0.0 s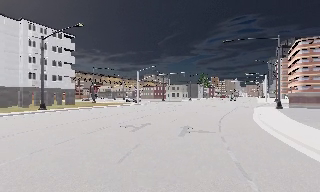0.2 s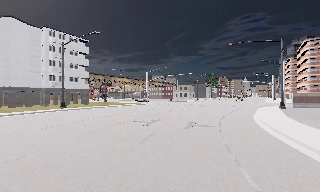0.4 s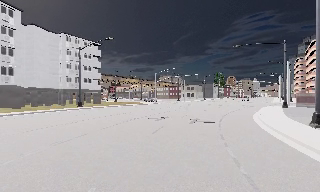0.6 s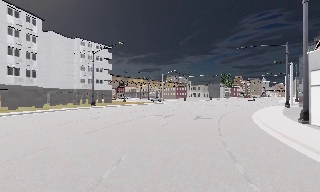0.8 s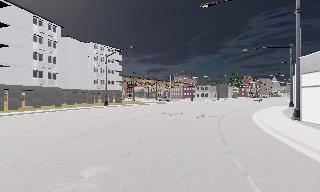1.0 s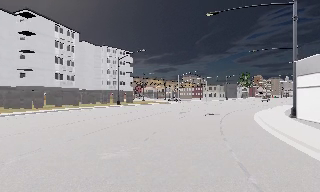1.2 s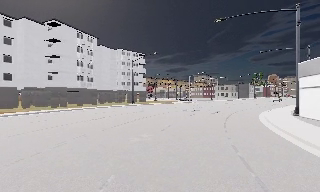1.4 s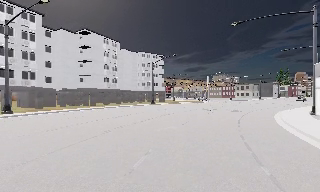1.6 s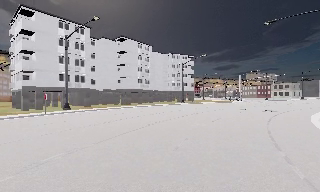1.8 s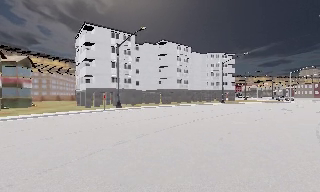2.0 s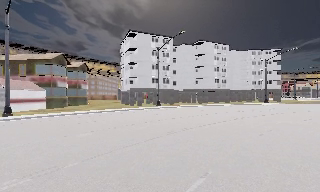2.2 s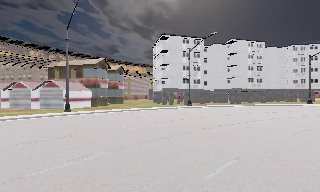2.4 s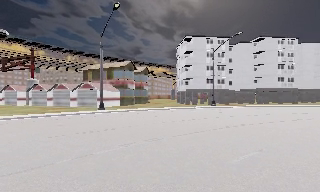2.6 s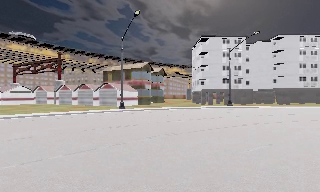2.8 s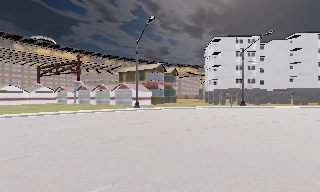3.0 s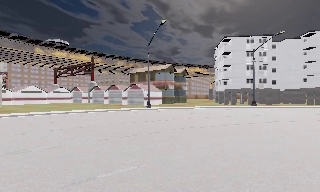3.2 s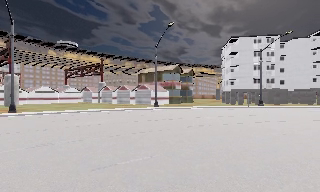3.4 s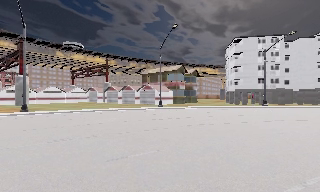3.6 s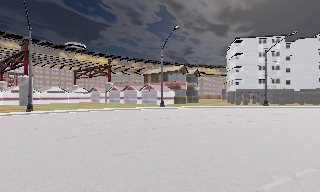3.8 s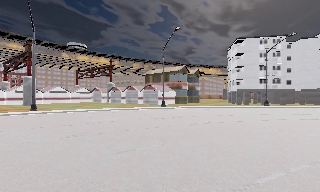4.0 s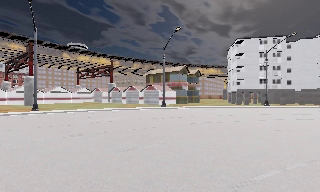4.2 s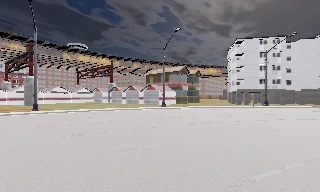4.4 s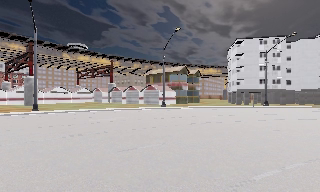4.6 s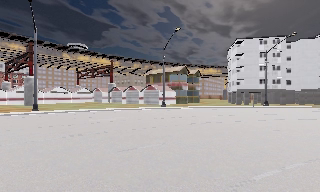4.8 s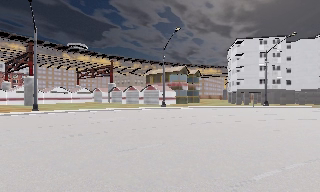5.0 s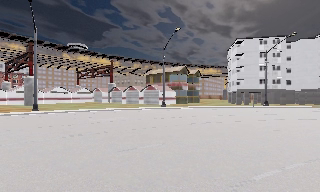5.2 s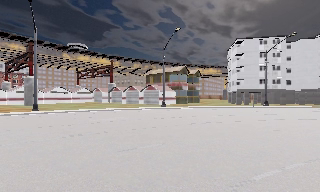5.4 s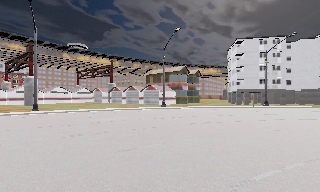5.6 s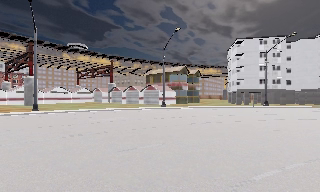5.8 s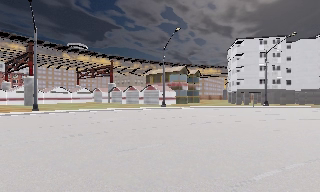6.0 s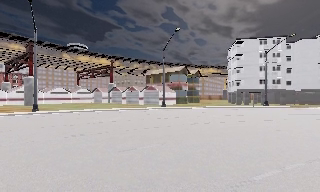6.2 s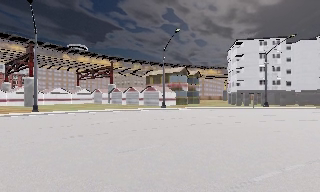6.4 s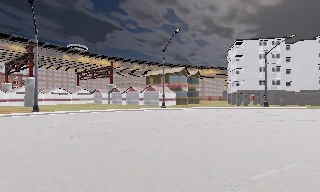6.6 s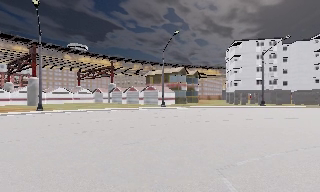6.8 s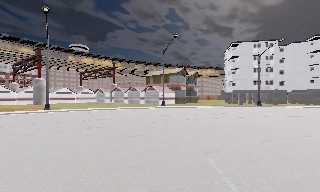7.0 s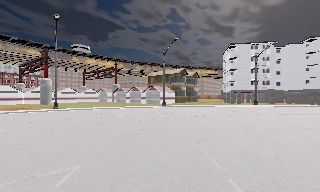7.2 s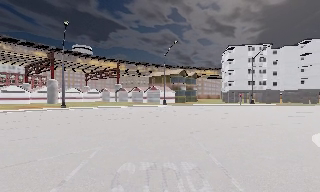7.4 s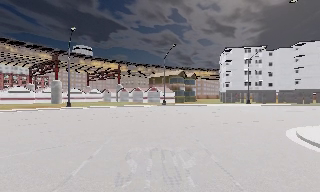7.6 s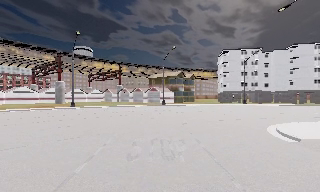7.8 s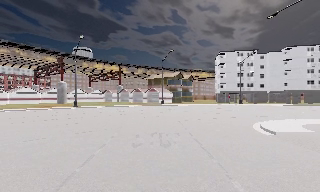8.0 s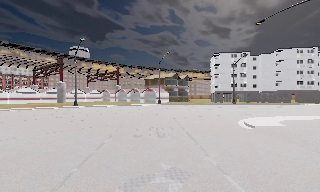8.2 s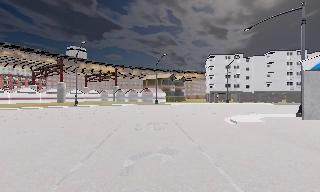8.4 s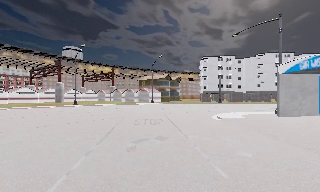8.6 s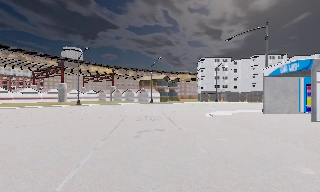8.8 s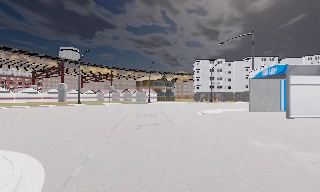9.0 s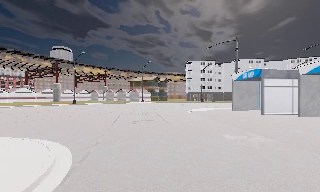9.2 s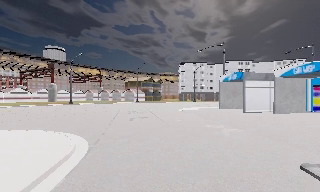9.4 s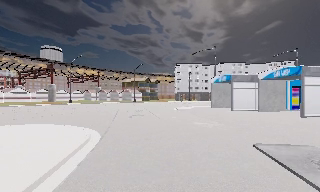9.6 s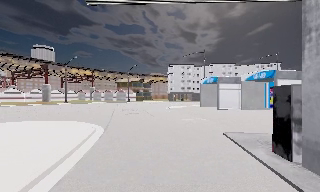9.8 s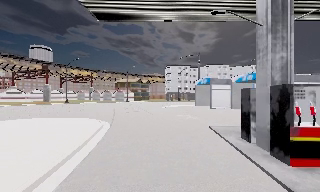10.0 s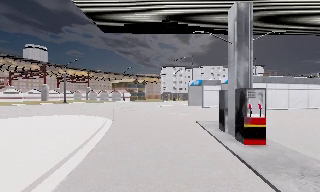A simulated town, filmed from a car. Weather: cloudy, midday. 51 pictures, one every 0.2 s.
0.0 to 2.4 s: The scene slides to the right, as the camera pans about 75 degrees to its left. It travels backward, about 20 m.
2.4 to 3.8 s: The scene slides to the right, as the camera pans about 20 degrees to its left. It travels backward, about 5 m, so what stands in front gets smaller. It loses speed.
3.8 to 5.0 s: The camera shifts only a little, or ends up much as it began.
5.0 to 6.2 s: The camera keeps its place and its aim.
6.2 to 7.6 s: The camera travels backward, about 8 m, so what stands in front gets smaller. It gains speed.
7.6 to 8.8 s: The camera travels backward, about 10 m, so what stands in front gets smaller.
8.8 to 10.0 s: The camera swings to its right by about 10 degrees, and the scene slides to the left. It travels backward, about 11 m, so what stands in front gets smaller.
The film runs backward here.
